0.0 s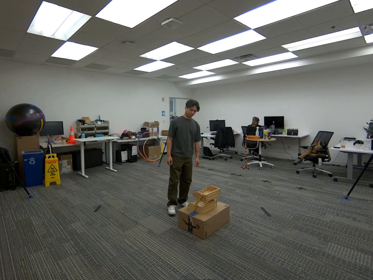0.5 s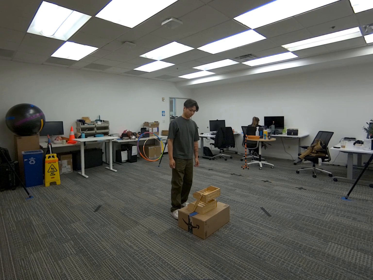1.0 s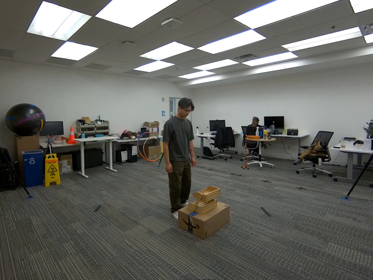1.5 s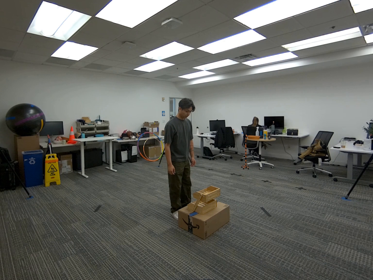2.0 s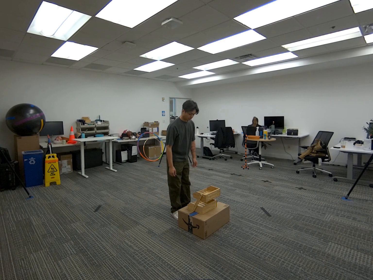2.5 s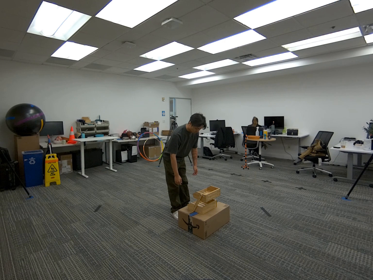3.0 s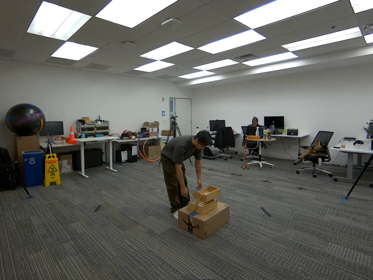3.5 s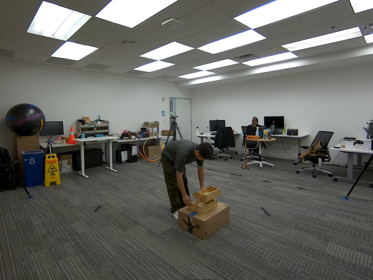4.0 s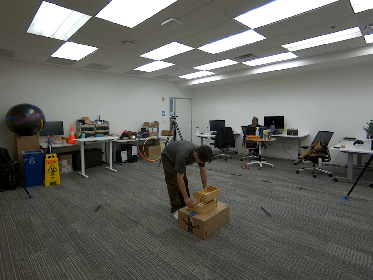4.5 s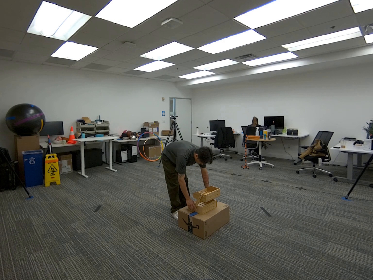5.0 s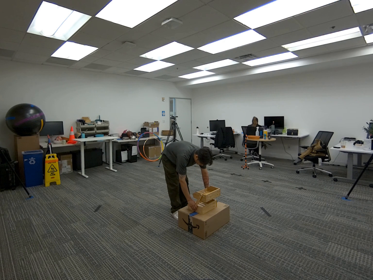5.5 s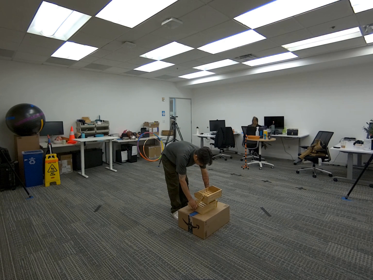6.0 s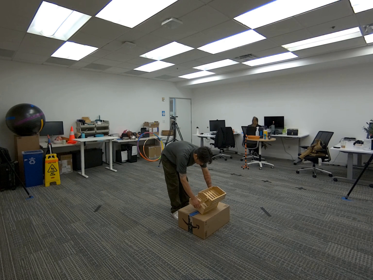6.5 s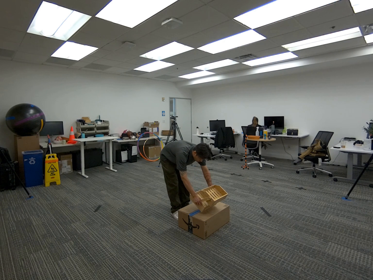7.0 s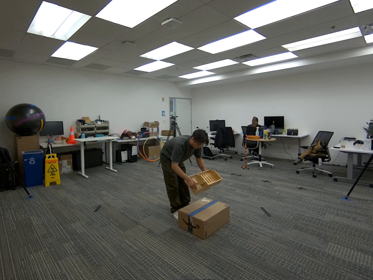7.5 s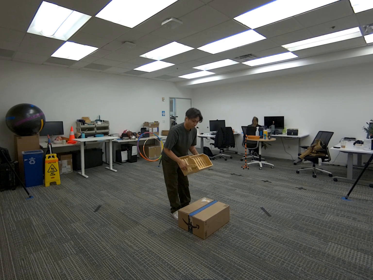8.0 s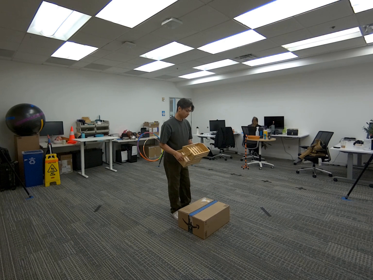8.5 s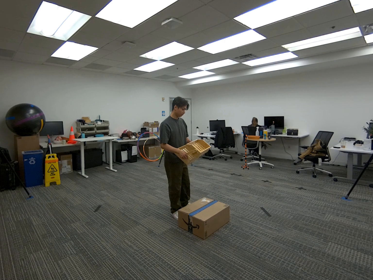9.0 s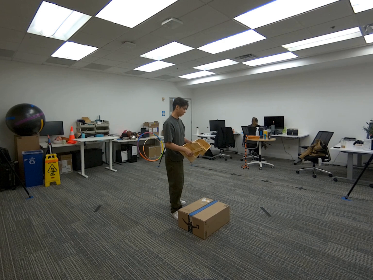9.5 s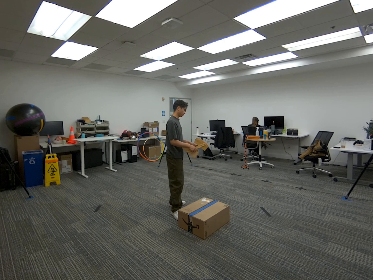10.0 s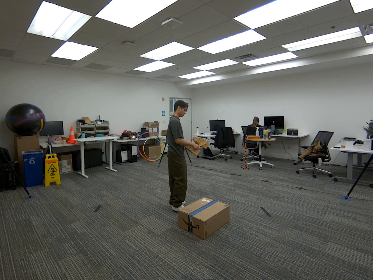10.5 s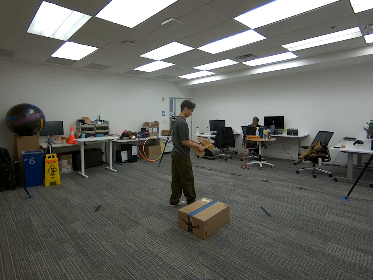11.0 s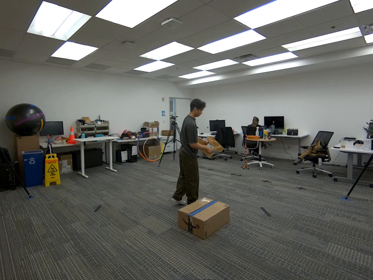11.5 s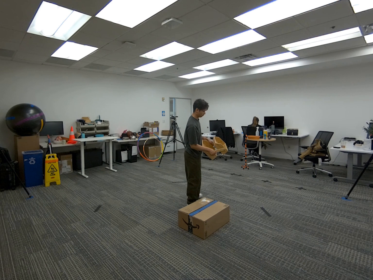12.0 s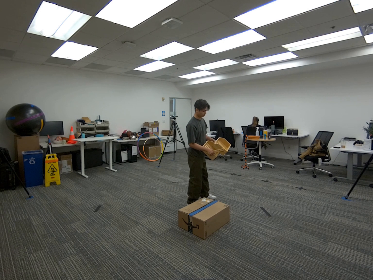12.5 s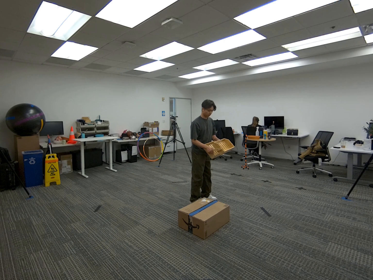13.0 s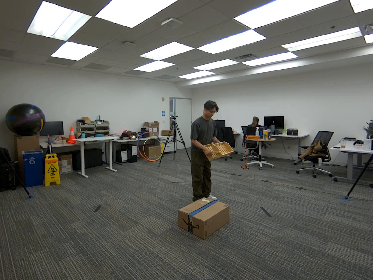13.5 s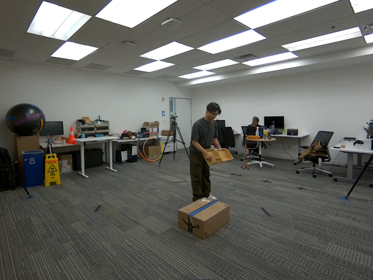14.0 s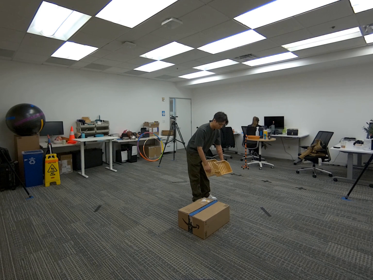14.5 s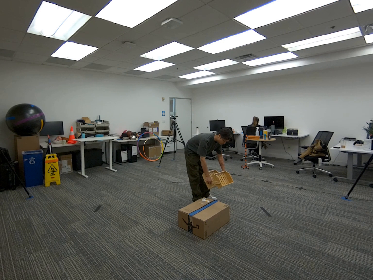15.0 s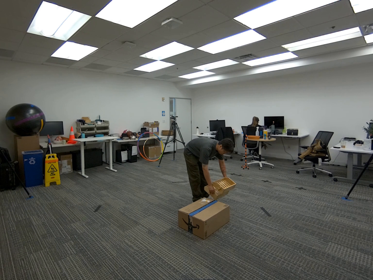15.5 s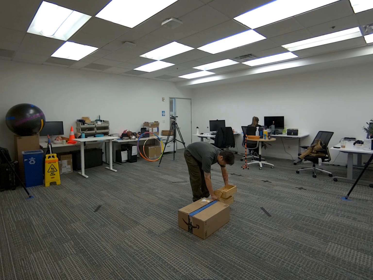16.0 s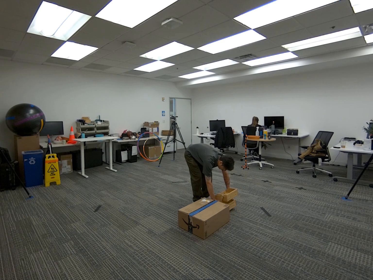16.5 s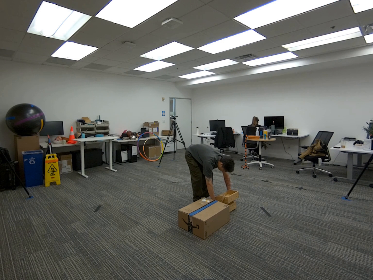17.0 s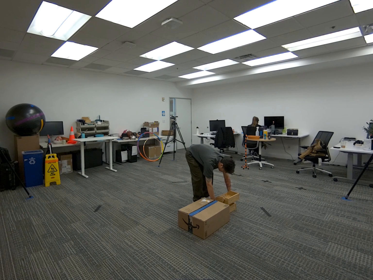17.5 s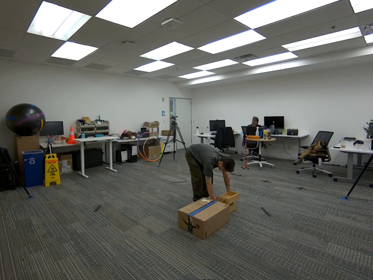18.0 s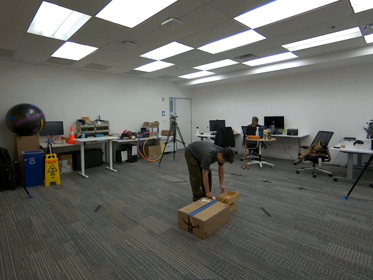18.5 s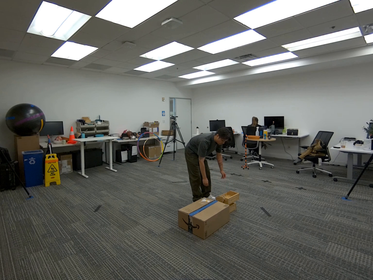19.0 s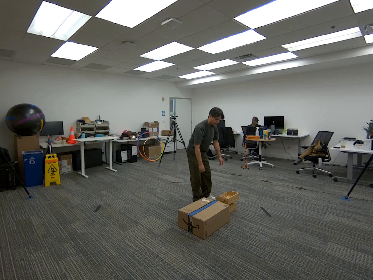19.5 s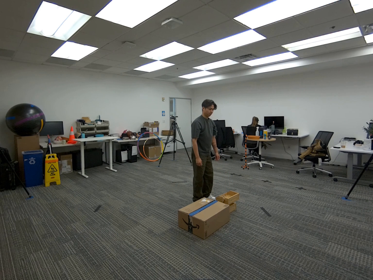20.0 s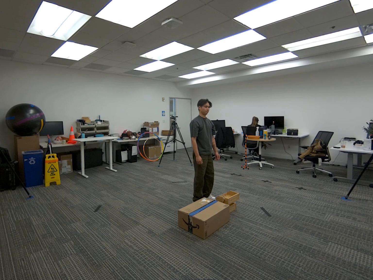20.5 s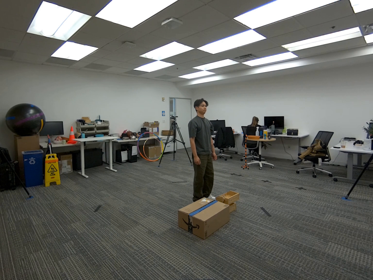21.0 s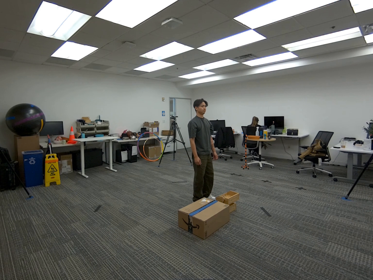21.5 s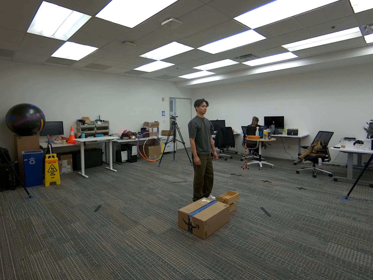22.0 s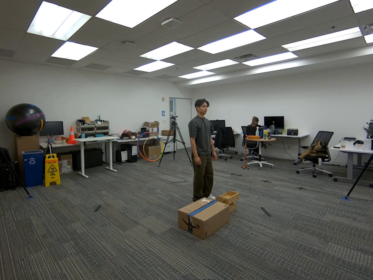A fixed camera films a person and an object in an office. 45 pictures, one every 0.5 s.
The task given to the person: Walk over to the wooden crate on the big brown box and pick up the wooden crate and place on the ground.
